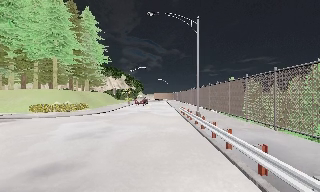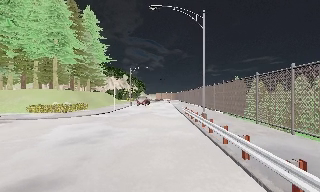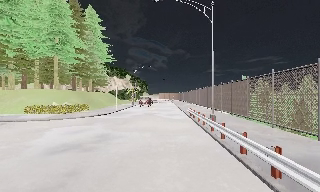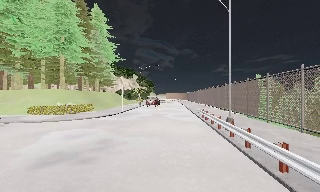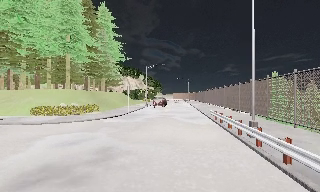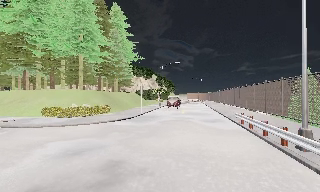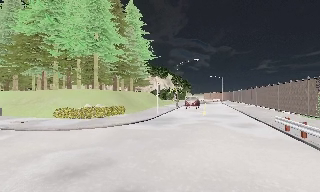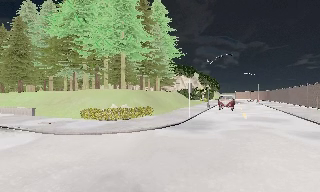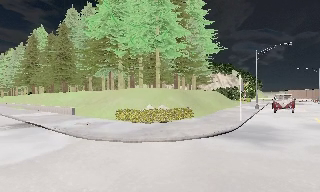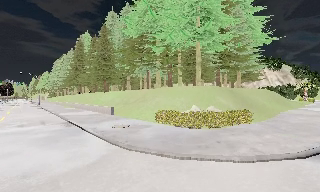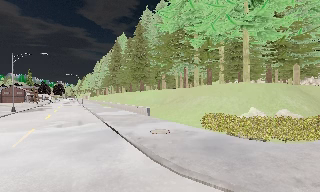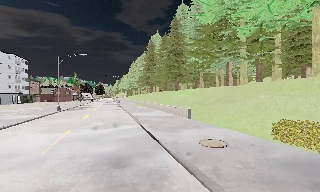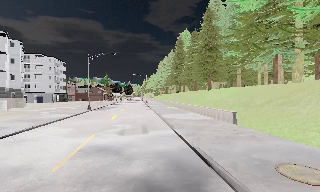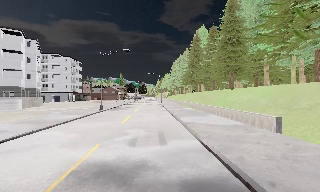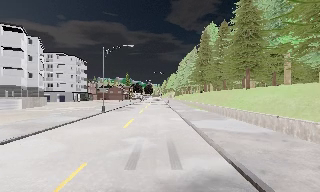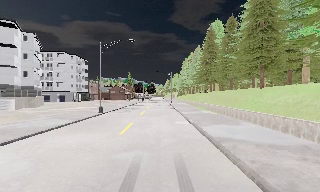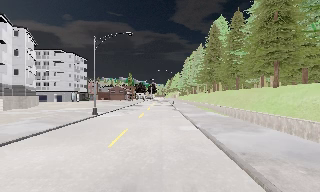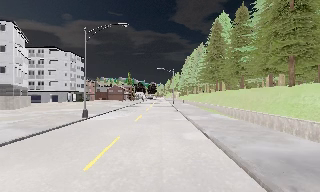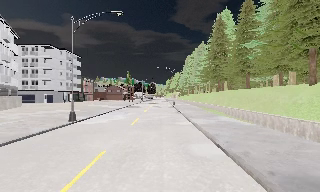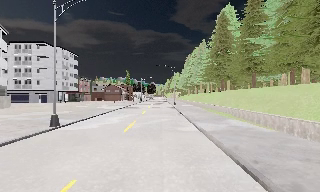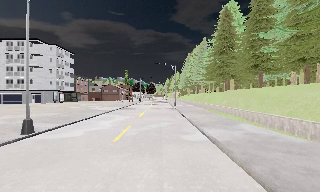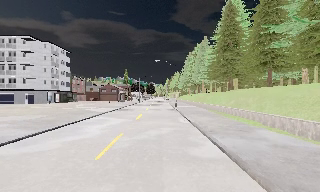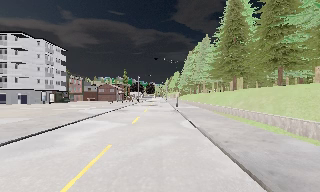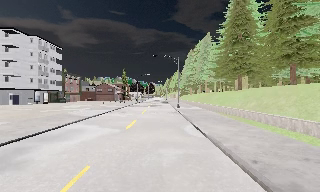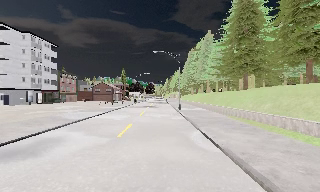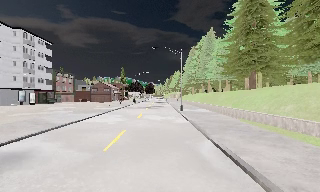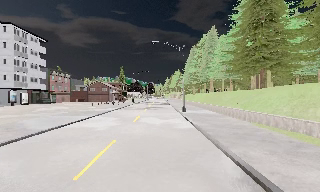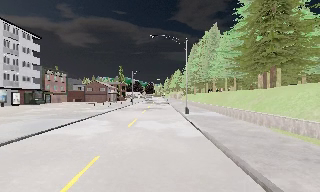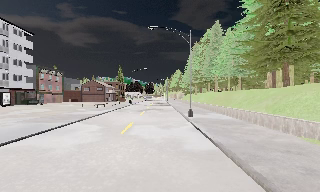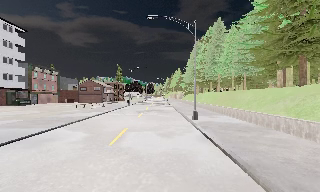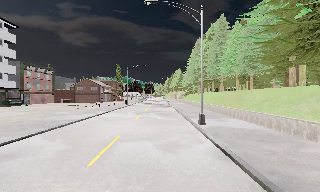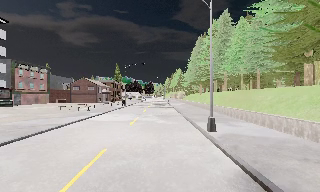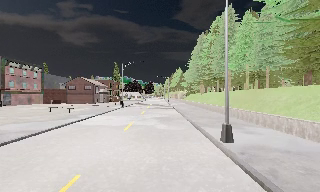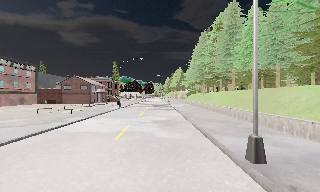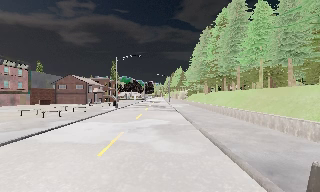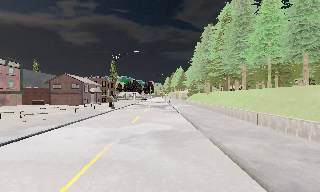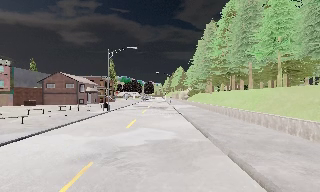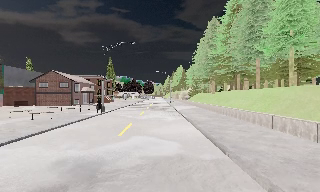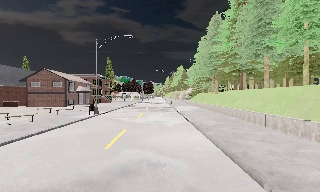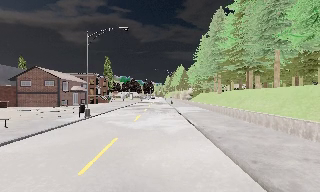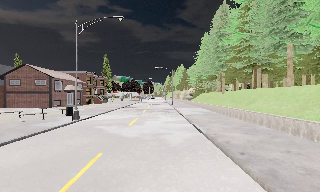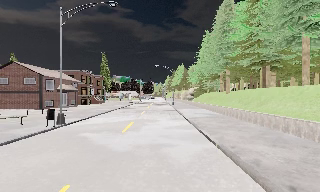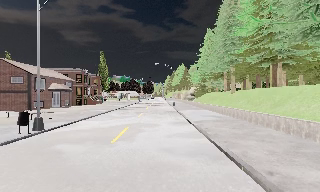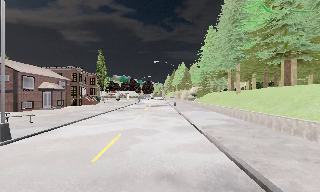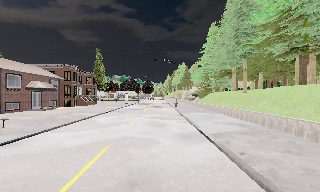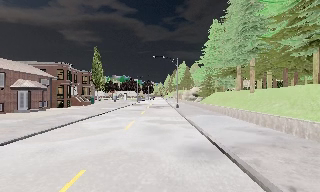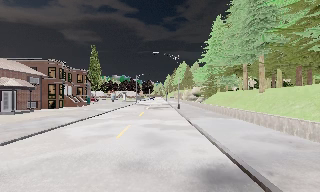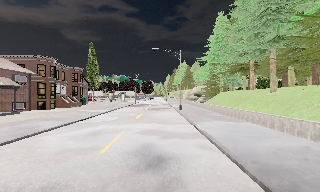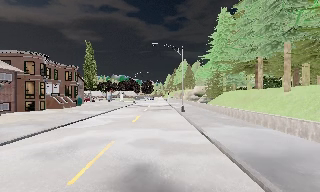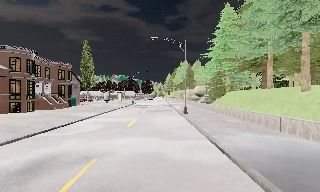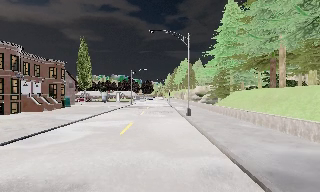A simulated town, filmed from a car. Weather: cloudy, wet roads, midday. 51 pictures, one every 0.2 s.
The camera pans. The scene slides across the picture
to the right.
The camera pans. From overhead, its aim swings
counterclockwise.
0.0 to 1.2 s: The camera swings to its left by about 15 degrees, and the scene slides to the right. It travels forward, about 7 m, so what stands in front looms larger. It gains speed.
1.2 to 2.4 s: The scene slides to the right, as the camera pans about 65 degrees to its left. It travels forward, about 11 m.
2.4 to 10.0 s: The camera travels forward, about 70 m, so what stands in front looms larger.
The film runs forward here.
